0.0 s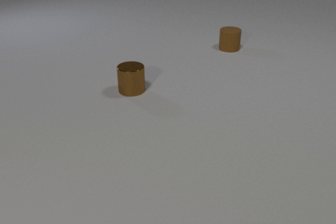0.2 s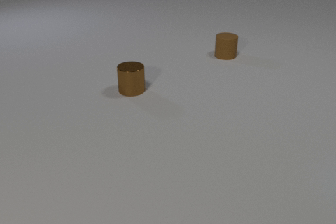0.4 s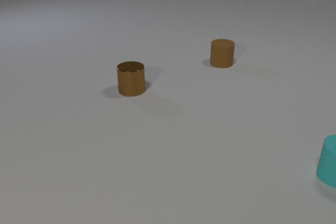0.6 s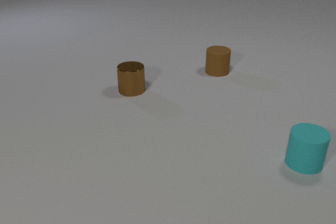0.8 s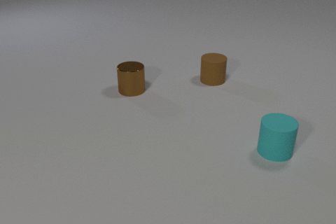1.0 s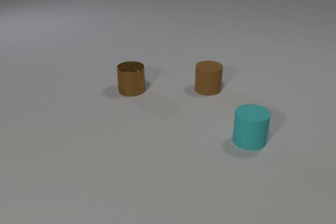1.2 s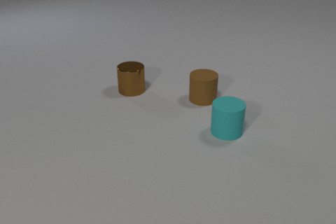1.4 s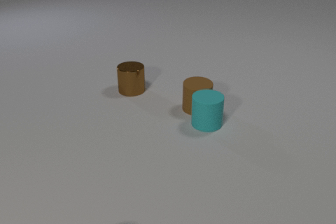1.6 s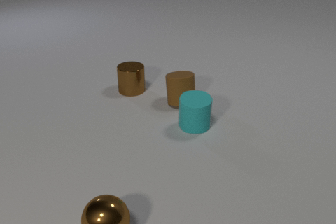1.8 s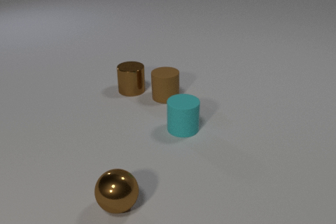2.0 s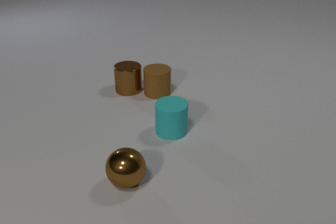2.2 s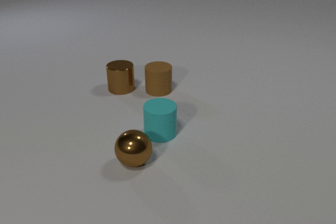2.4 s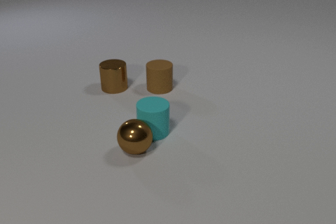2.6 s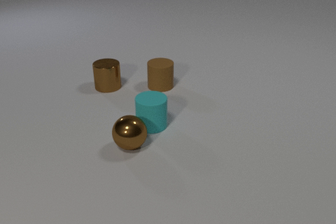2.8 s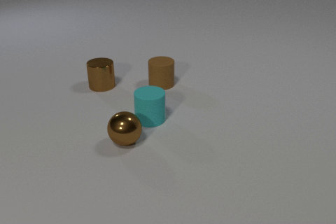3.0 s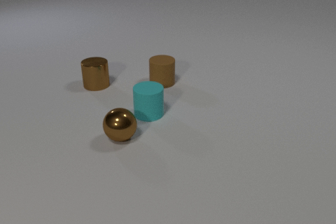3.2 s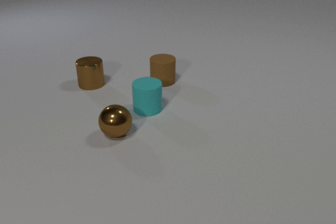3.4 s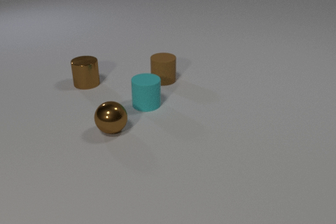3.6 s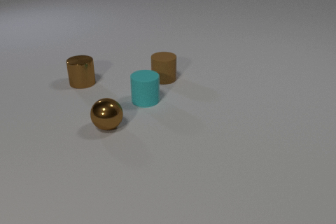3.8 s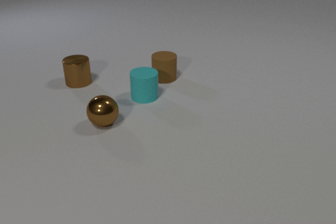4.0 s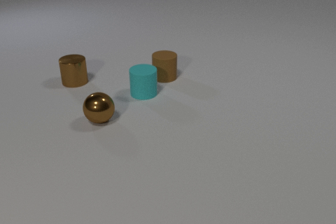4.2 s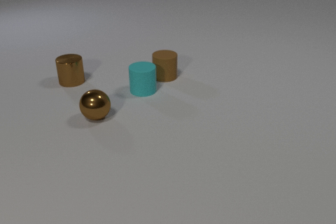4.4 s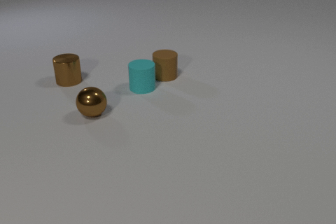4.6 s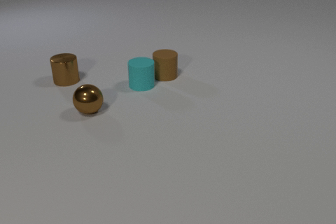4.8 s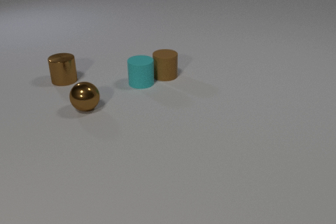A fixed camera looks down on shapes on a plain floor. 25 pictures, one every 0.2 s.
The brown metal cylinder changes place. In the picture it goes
to the left.
The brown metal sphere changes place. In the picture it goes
away from the camera.
0.0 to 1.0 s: The cyan rubber cylinder comes in at the right edge, slides to the left. The brown rubber cylinder slides toward the camera.
1.0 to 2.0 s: The cyan rubber cylinder slides to the left. The brown rubber cylinder slides to the left. The brown metal sphere comes in at the bottom edge, rolls away from the camera. The cyan rubber cylinder and the brown rubber cylinder collide. The brown rubber cylinder and the brown metal cylinder collide.
2.0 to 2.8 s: The cyan rubber cylinder slides away from the camera and to the left. The brown rubber cylinder slides away from the camera. The brown metal cylinder slides to the left and away from the camera. The brown metal sphere rolls away from the camera. The cyan rubber cylinder and the brown metal sphere collide.
2.8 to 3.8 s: The cyan rubber cylinder slides away from the camera. The brown rubber cylinder slides away from the camera. The brown metal cylinder slides to the left and away from the camera. The brown metal sphere rolls away from the camera and to the left.
3.8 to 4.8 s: The cyan rubber cylinder slides away from the camera. The brown rubber cylinder slides away from the camera. The brown metal cylinder slides to the left and away from the camera. The brown metal sphere rolls away from the camera and to the left.
What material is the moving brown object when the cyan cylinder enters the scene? rubber.
How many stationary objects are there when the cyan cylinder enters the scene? 1.
What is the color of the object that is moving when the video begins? brown.
